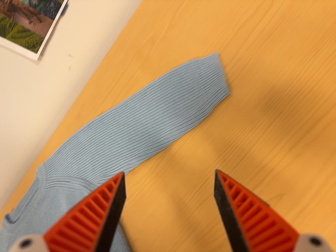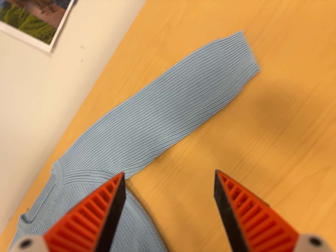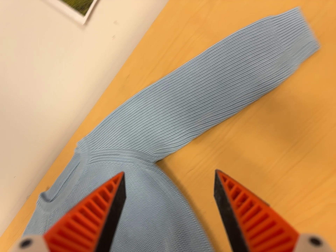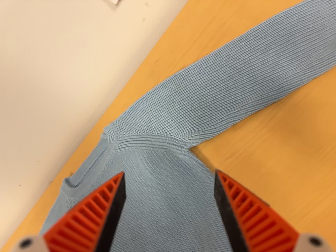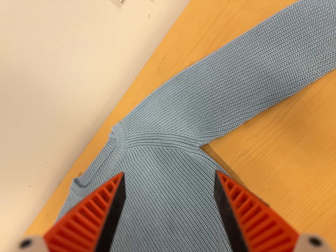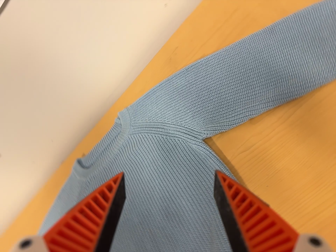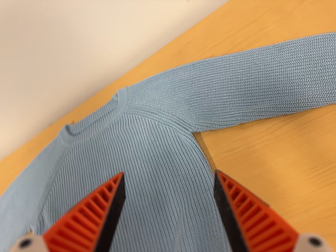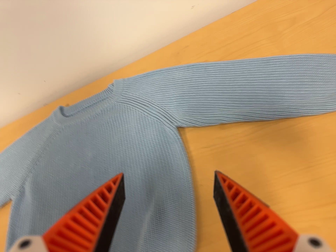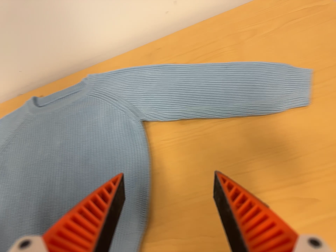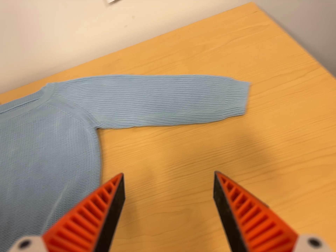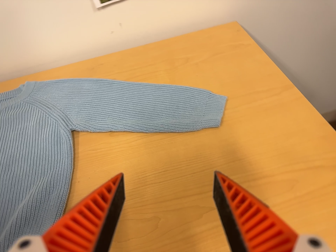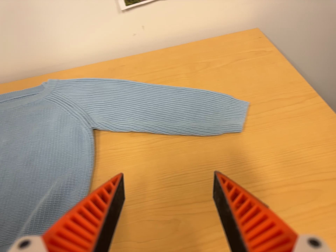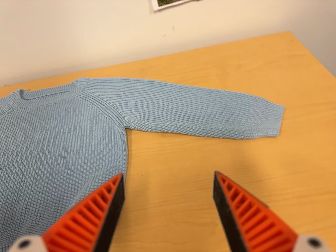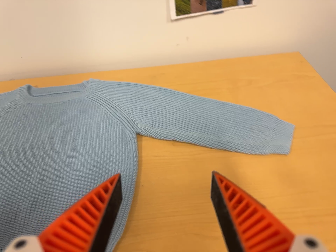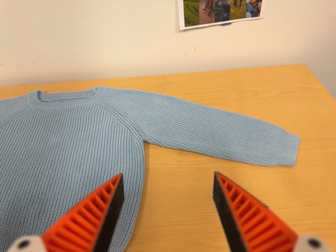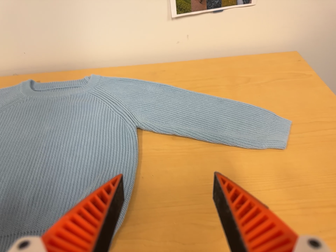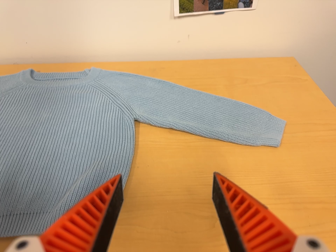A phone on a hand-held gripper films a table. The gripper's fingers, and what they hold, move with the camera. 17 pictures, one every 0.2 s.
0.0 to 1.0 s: The camera travels to its left and toward the bottom of its view, about 18 cm, so close, fixed things drift to the right.
1.0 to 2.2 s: The camera swings to its right by about 15 degrees, and the scene slides to the left. It travels backward, to its right and toward the bottom of its view, about 16 cm, so what stands in front gets smaller. Its aim tips toward the top of its view by about 10 degrees. It rolls about its line of sight by about 35 degrees, and the scene rotates clockwise.
2.2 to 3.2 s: The camera travels to its left and toward the bottom of its view, about 12 cm, so close, fixed things drift to the right. It rolls about its line of sight by about 10 degrees, and the scene rotates clockwise.
The film runs backward here.
